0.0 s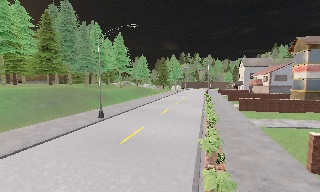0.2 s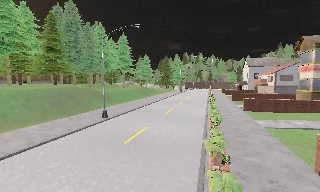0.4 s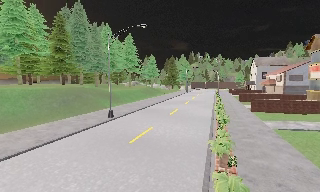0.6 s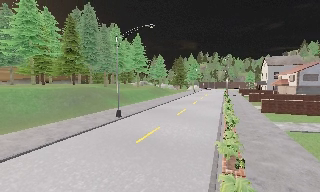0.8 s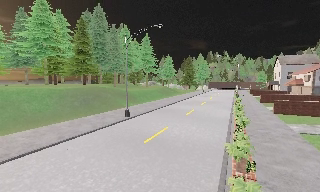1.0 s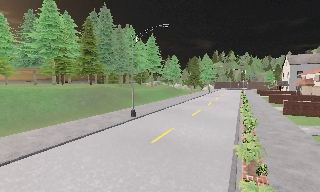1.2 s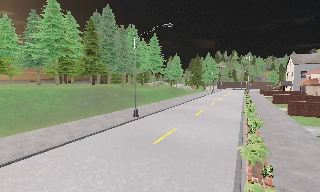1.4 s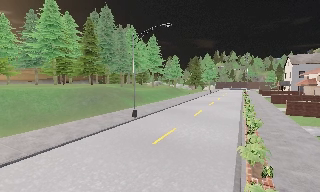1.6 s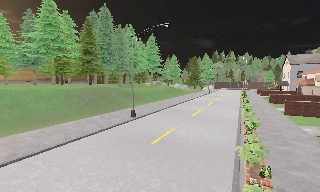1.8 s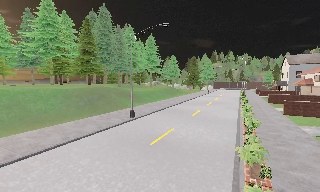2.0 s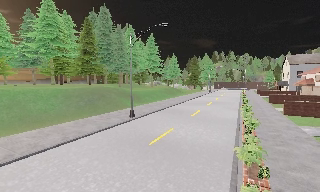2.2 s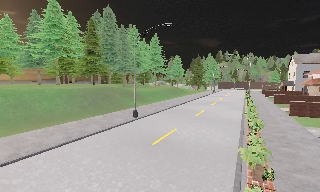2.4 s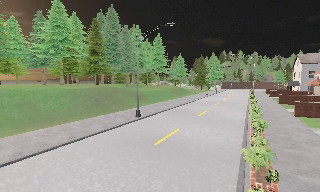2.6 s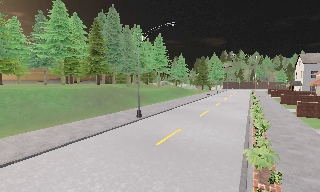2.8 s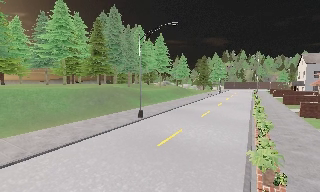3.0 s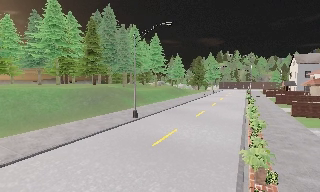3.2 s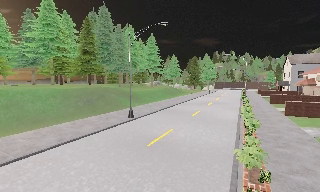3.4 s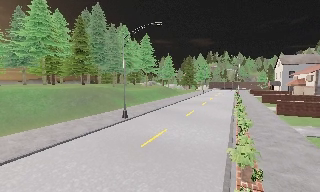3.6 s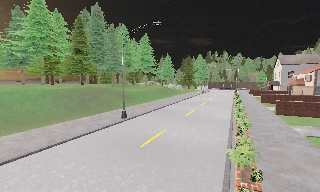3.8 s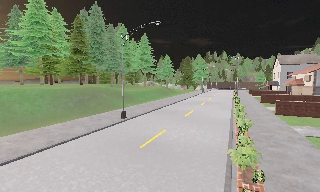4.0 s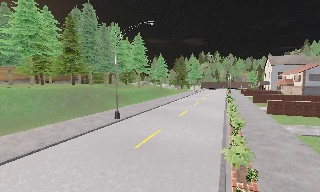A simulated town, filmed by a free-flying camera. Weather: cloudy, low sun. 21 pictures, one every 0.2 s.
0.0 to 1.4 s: The camera swings to its left by about 10 degrees, and the scene slides to the right.
1.4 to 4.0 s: The camera shifts only a little, or ends up much as it began.
The film runs forward here.
